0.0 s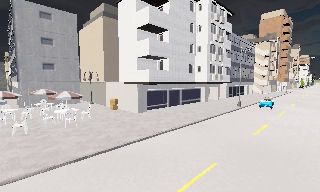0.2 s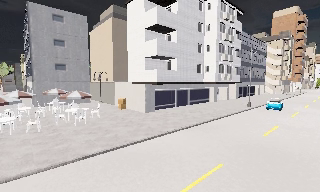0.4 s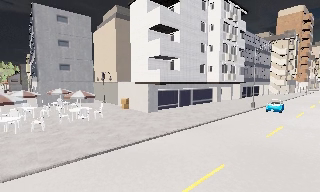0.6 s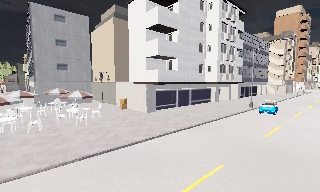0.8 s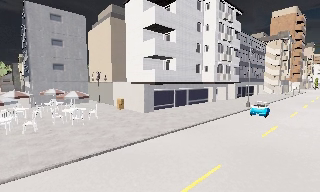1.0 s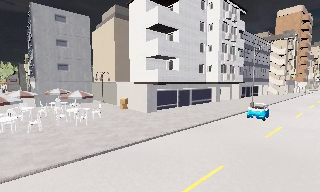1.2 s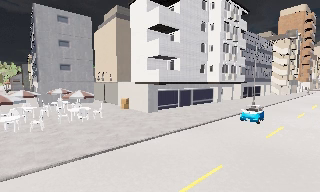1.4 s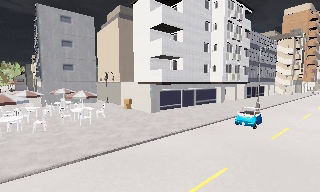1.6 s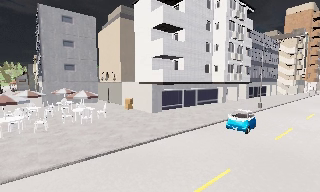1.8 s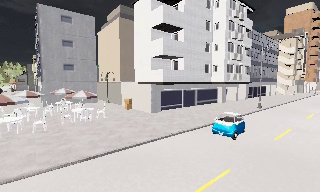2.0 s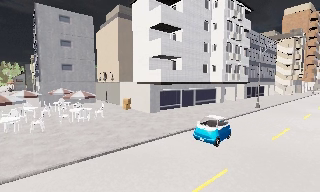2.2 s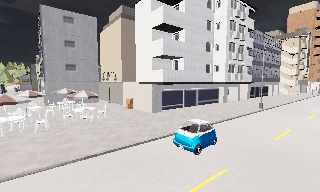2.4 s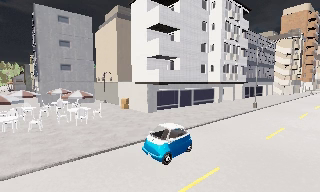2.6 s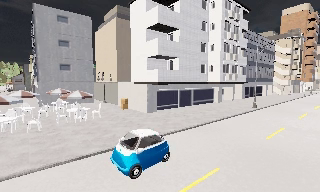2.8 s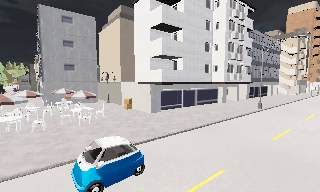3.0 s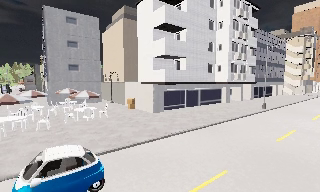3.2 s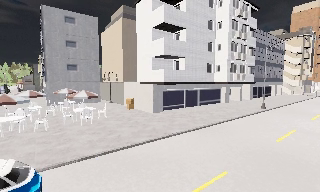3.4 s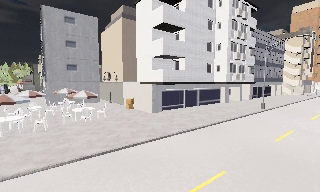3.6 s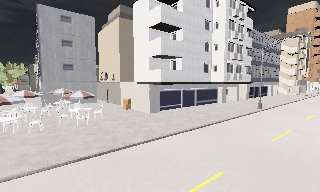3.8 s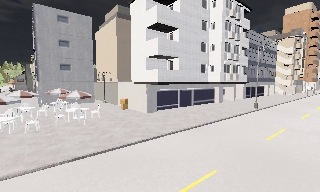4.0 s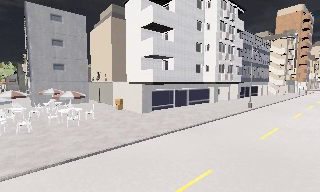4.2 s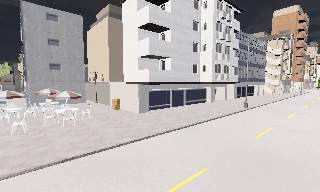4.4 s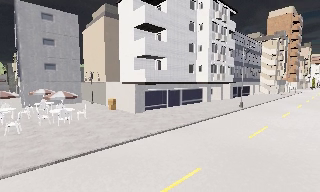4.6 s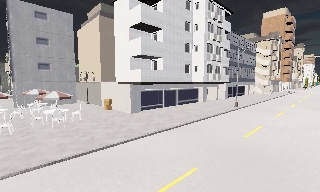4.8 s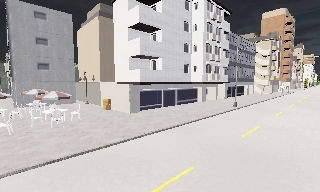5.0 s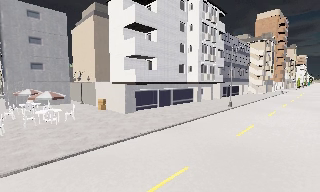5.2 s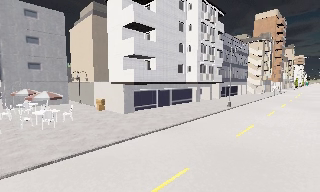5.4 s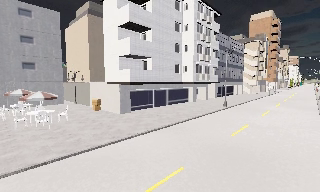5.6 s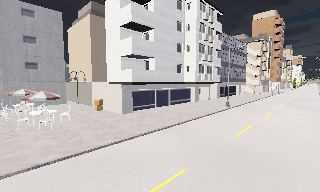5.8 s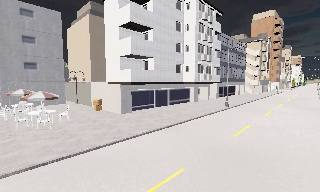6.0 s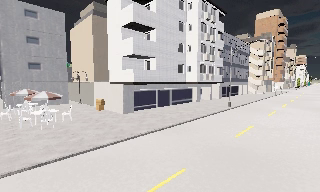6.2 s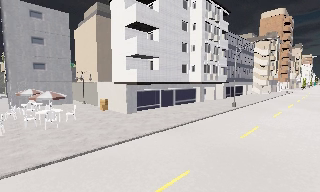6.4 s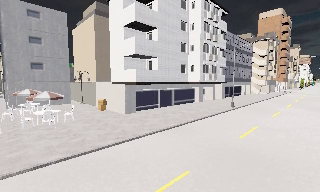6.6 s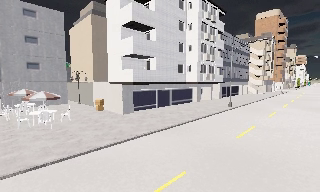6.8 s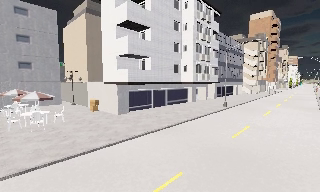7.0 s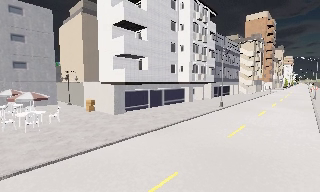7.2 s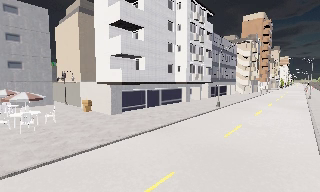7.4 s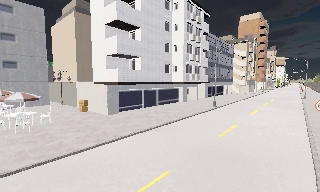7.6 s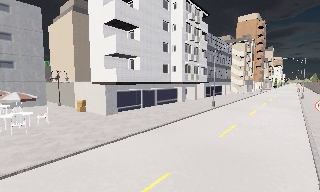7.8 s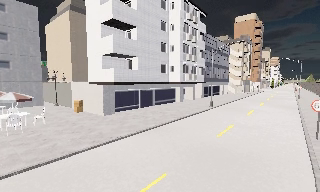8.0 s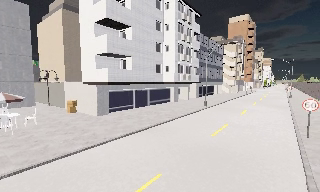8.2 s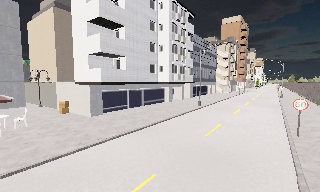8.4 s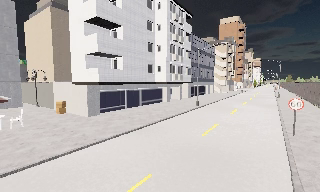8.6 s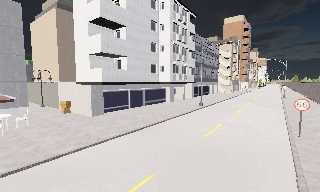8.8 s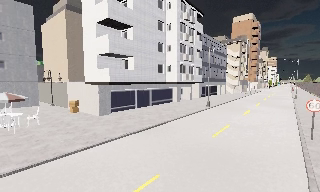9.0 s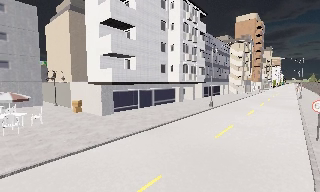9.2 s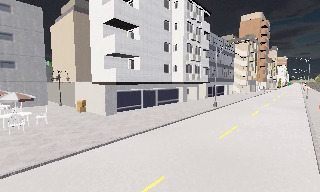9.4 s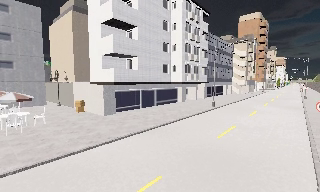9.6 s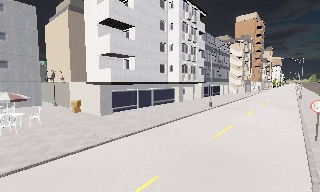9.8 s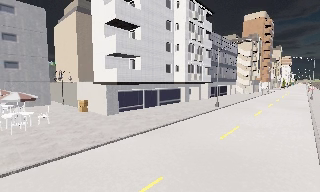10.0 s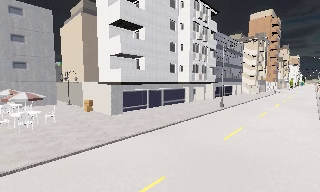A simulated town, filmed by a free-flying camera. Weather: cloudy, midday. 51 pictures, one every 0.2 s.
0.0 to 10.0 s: The camera travels to its right and forward, about 2 m, so close, fixed things drift to the left.
The film runs forward here.
